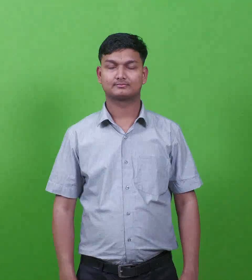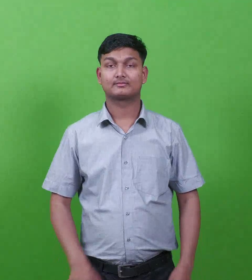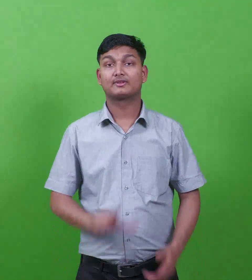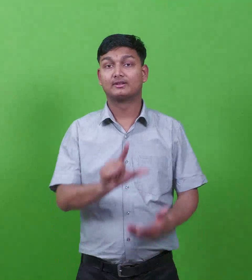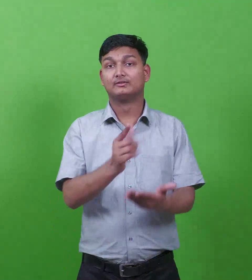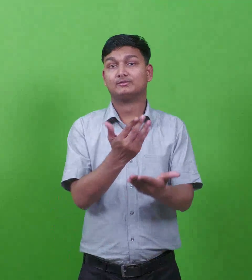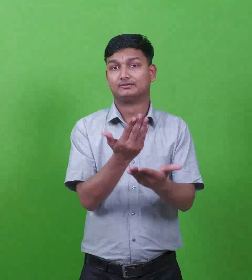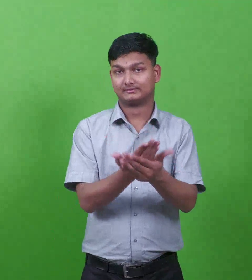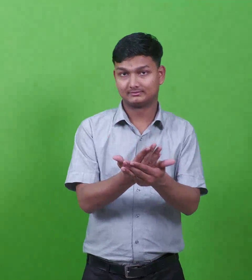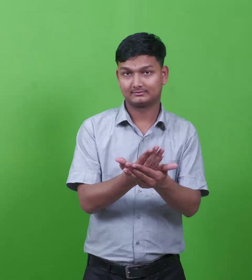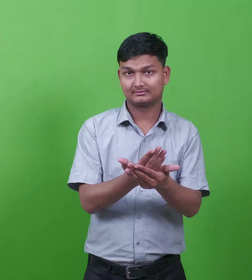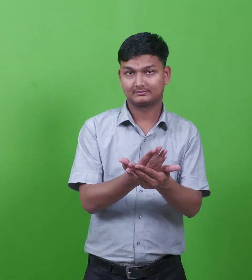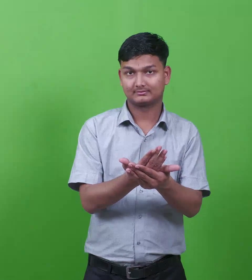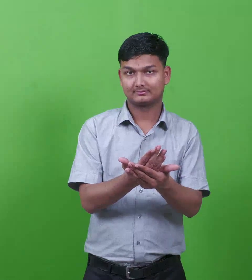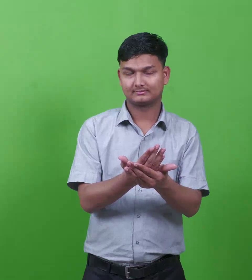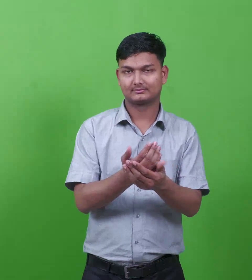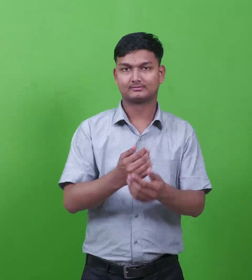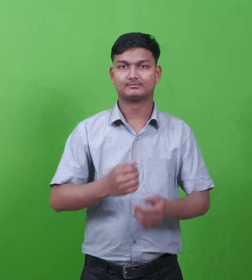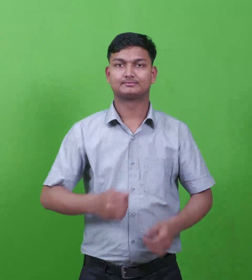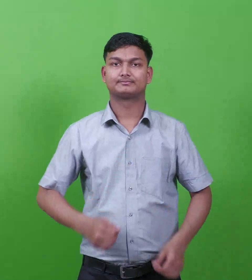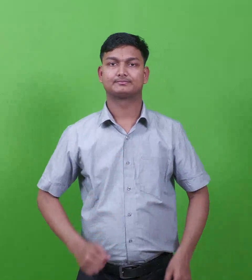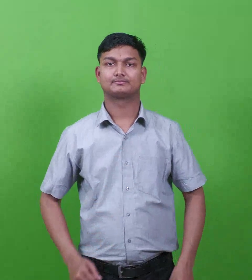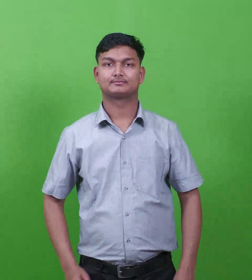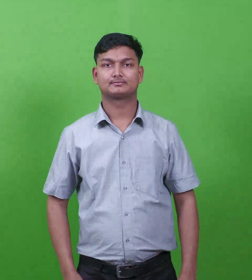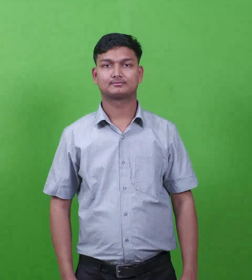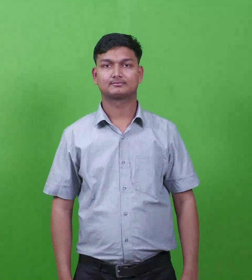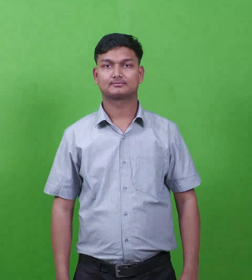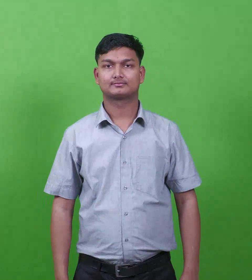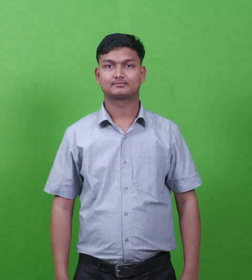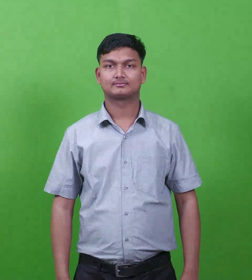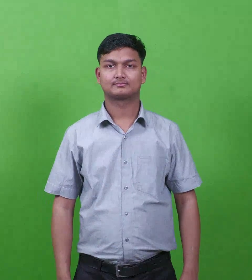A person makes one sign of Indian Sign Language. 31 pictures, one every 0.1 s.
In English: lazarus
